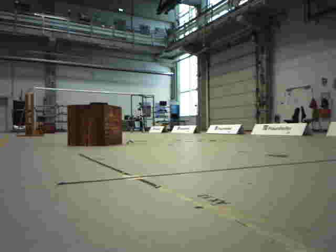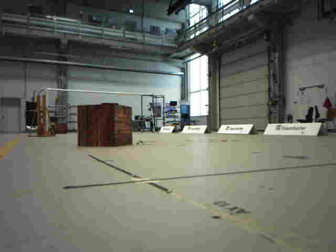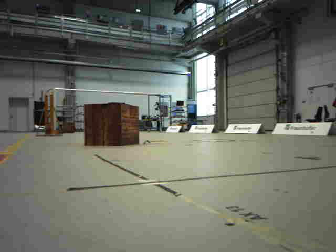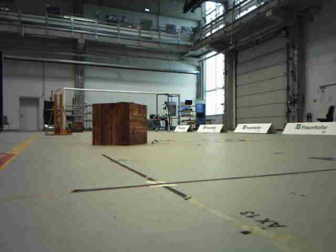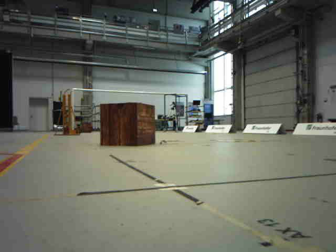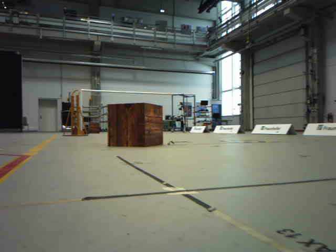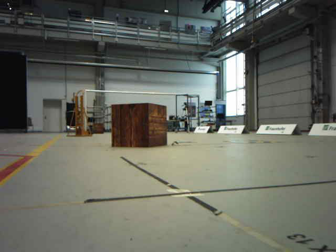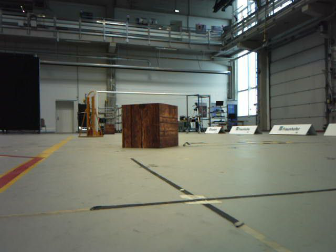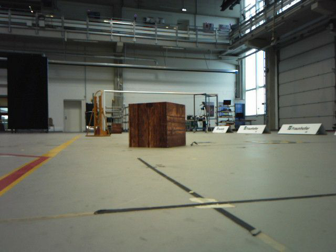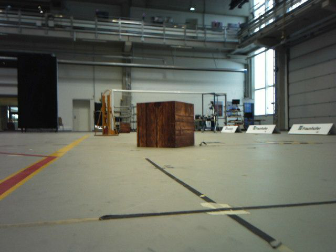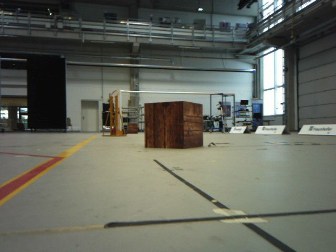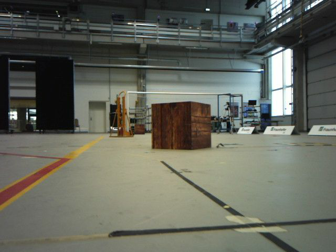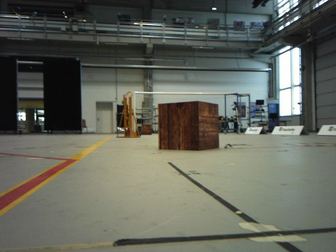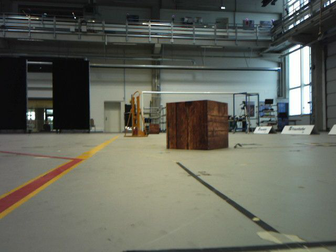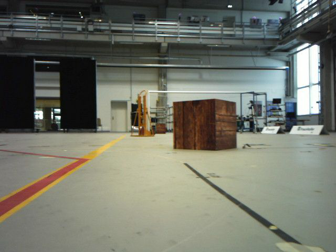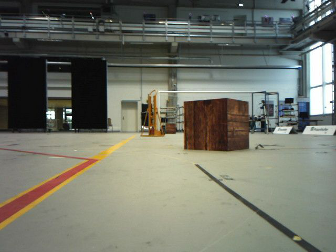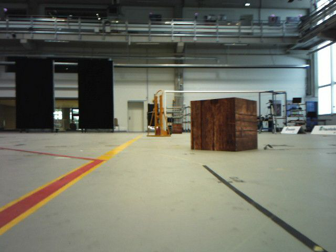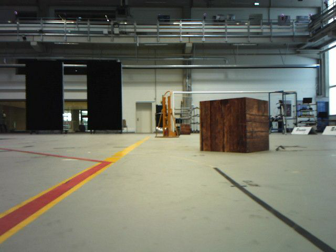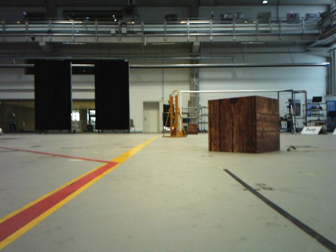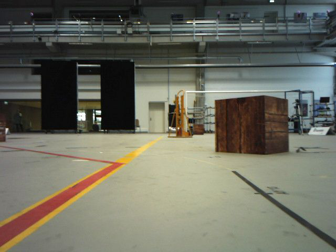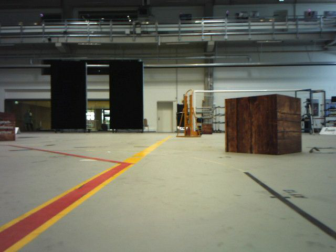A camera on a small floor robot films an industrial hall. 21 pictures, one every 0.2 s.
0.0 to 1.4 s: The scene slides to the right, as the camera pans about 10 degrees to its left. It travels forward, about 0.3 m, so what stands in front looms larger.
1.4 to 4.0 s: The camera swings to its left by about 20 degrees, and the scene slides to the right. It travels forward, about 0.5 m, so what stands in front looms larger.
The film runs forward here.
